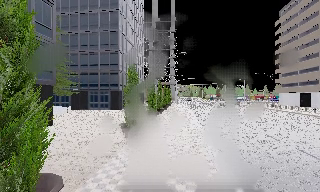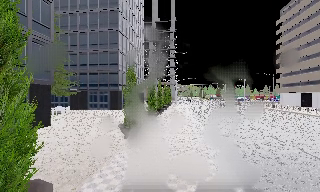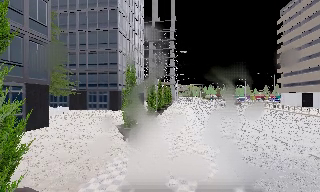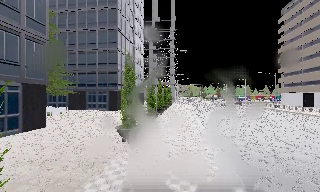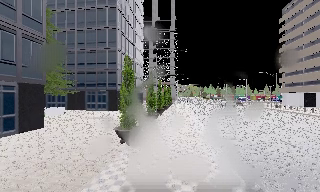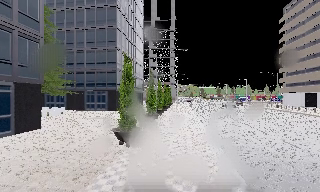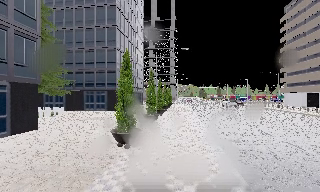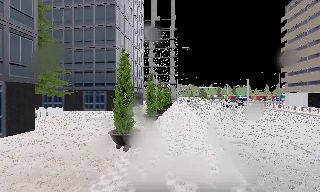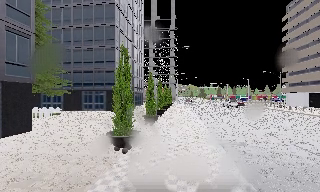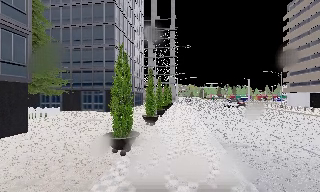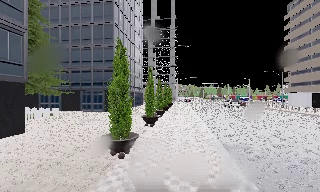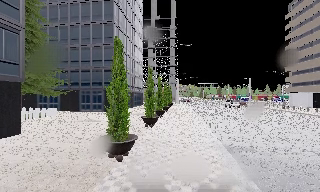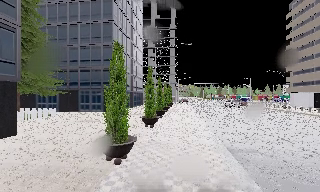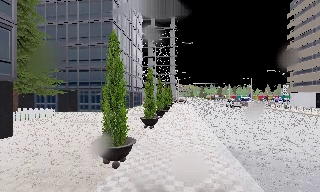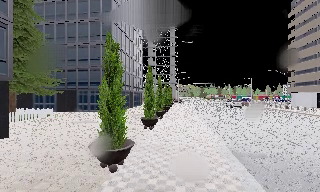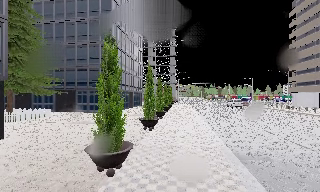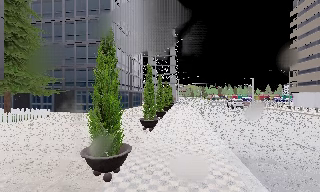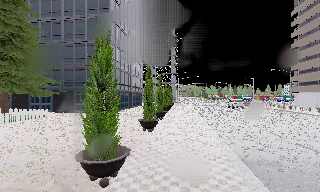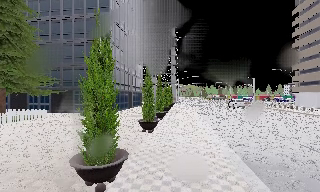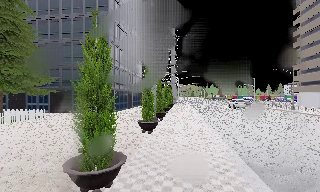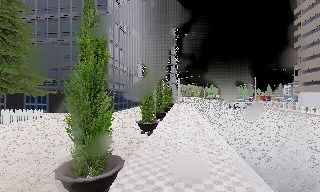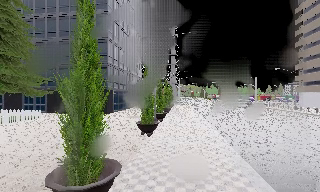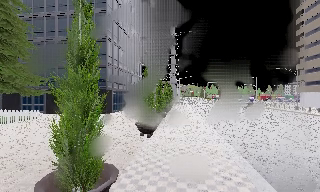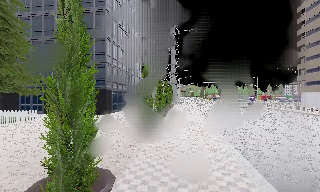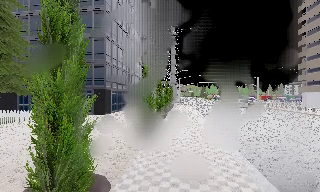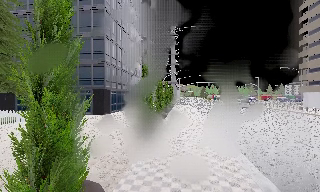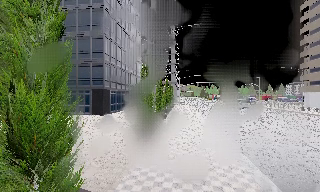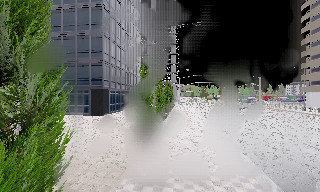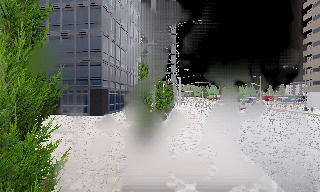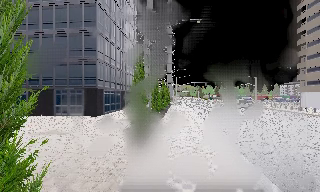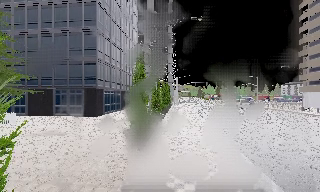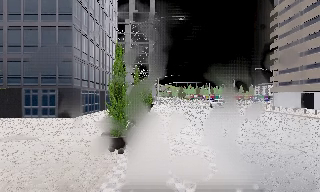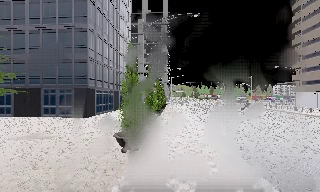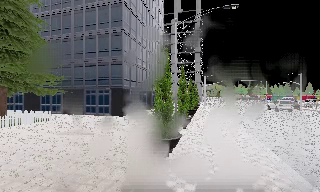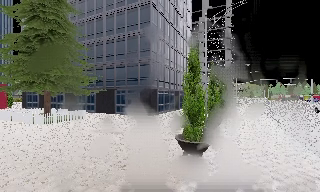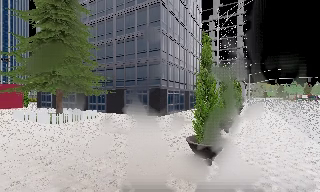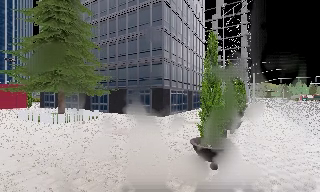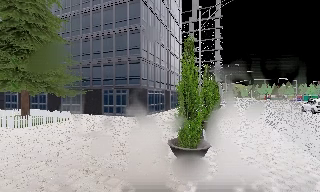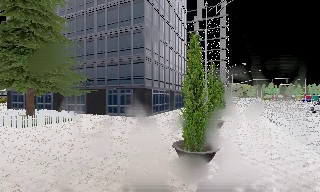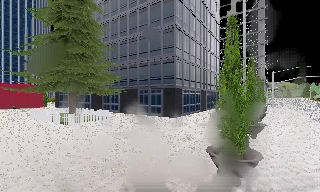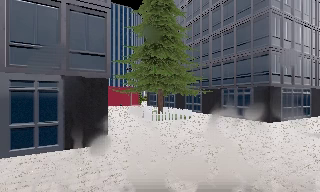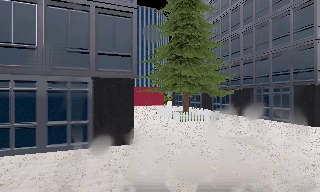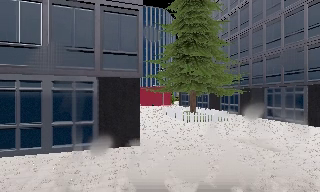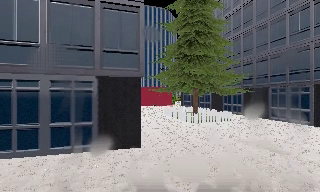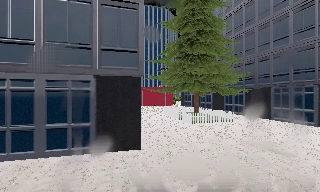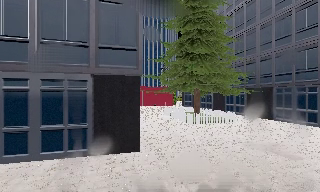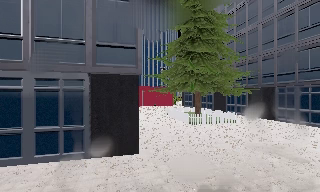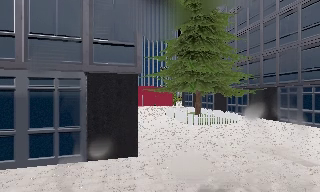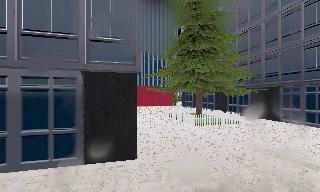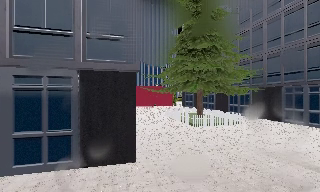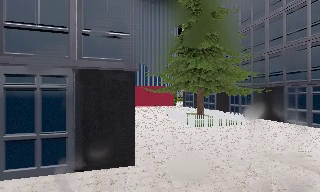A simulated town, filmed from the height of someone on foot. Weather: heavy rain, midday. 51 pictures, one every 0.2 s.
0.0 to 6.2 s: The camera travels forward, about 9 m, so what stands in front looms larger.
6.2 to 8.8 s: The scene slides to the right, as the camera pans about 75 degrees to its left. It travels forward, about 3.5 m.
8.8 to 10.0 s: The camera travels forward, about 1.5 m, so what stands in front looms larger.
The film runs forward here.
